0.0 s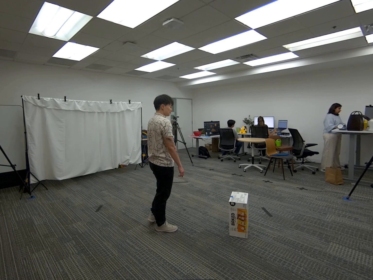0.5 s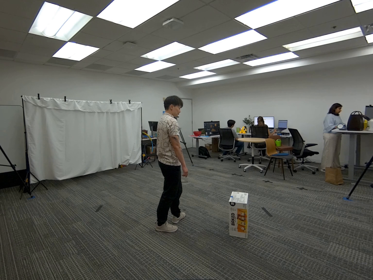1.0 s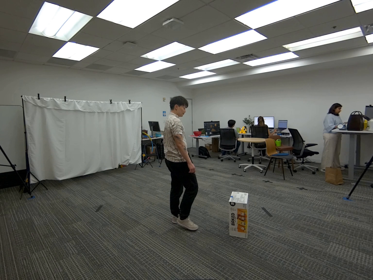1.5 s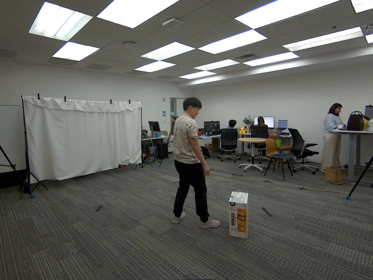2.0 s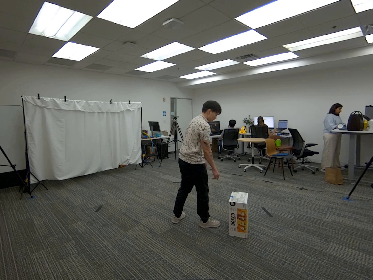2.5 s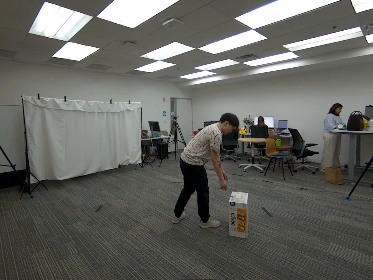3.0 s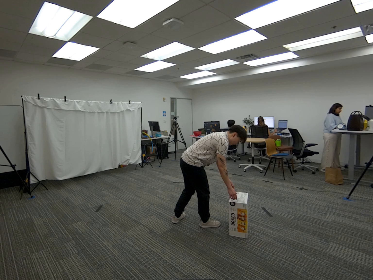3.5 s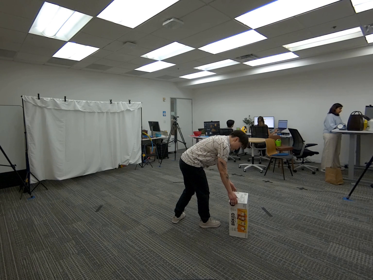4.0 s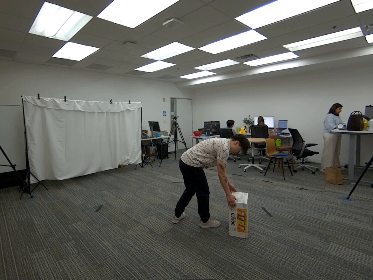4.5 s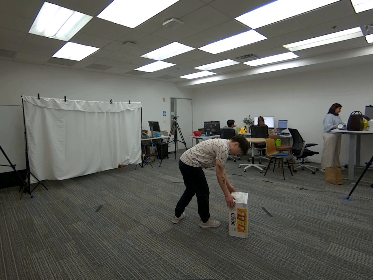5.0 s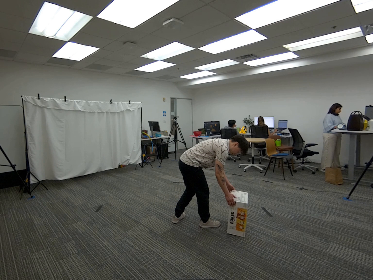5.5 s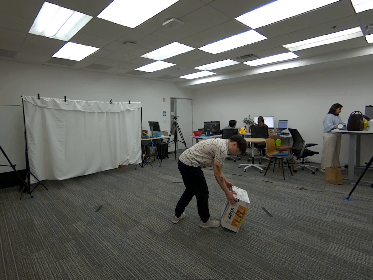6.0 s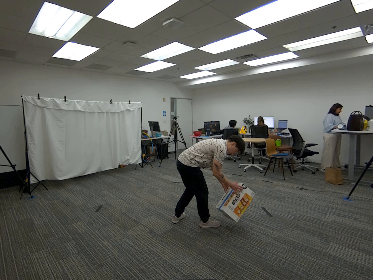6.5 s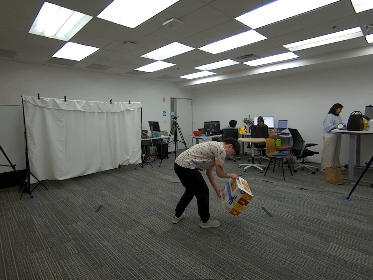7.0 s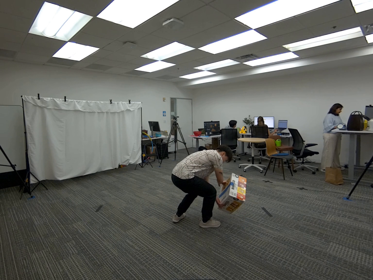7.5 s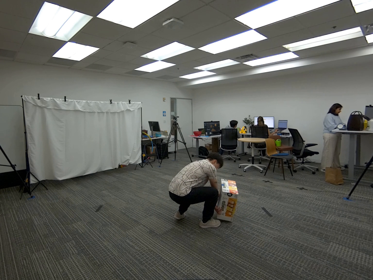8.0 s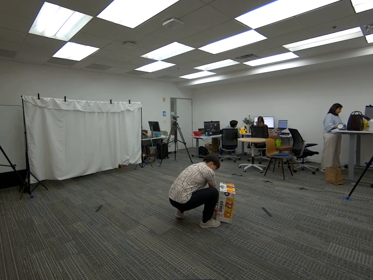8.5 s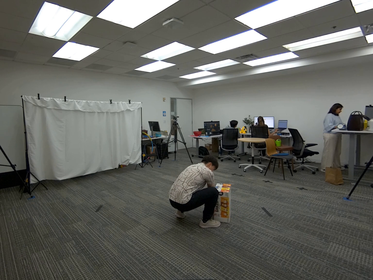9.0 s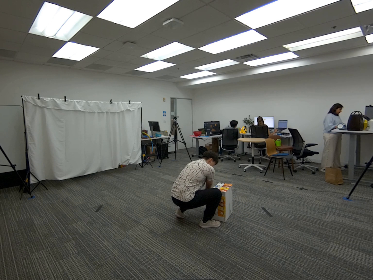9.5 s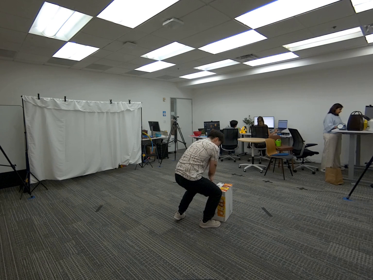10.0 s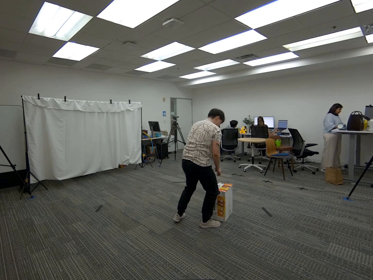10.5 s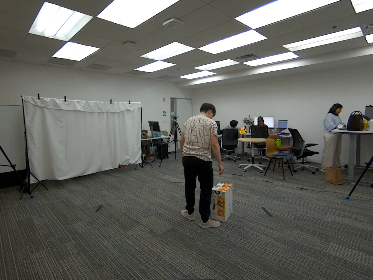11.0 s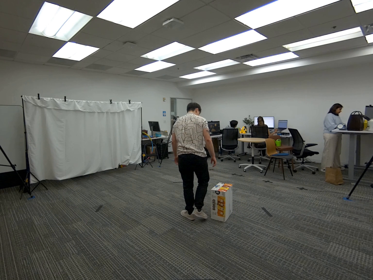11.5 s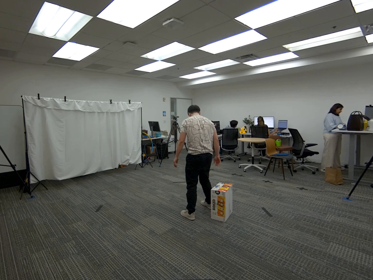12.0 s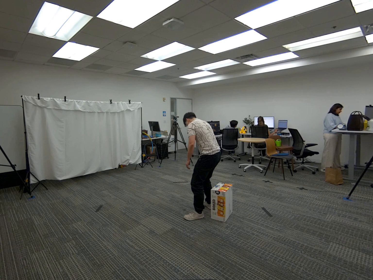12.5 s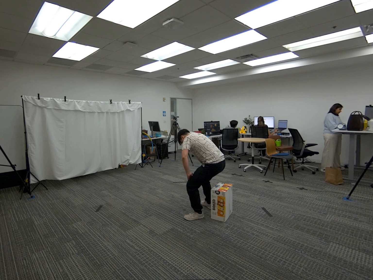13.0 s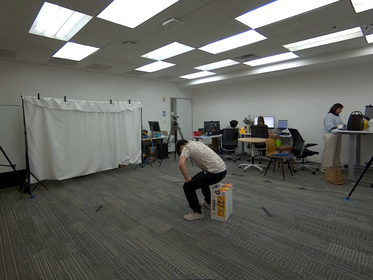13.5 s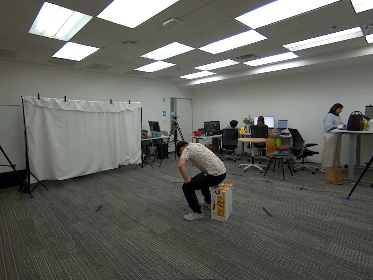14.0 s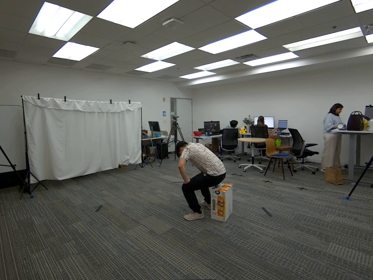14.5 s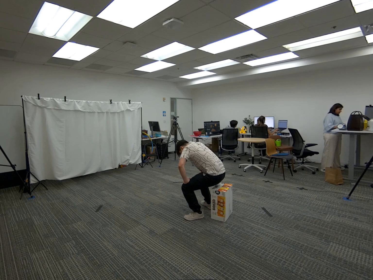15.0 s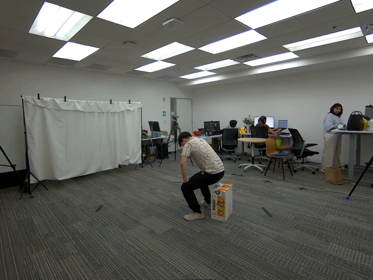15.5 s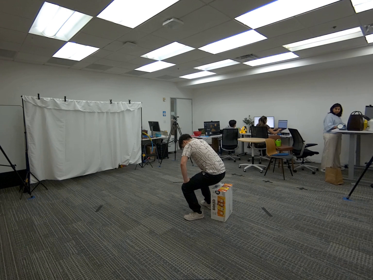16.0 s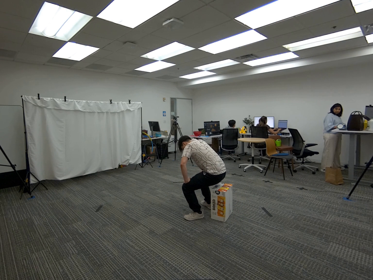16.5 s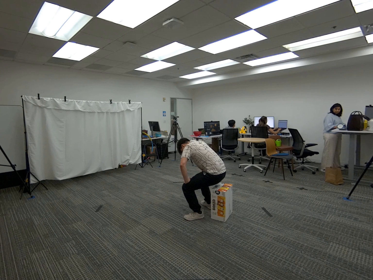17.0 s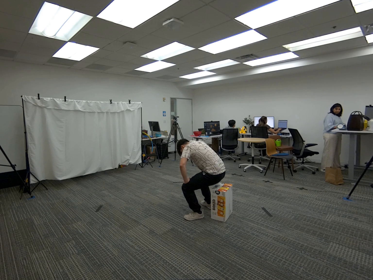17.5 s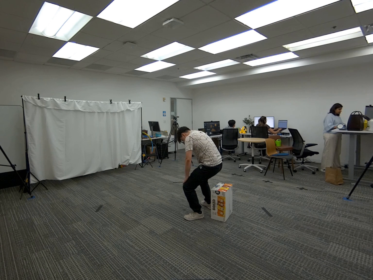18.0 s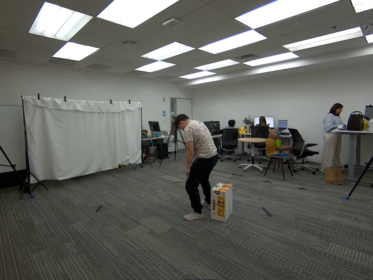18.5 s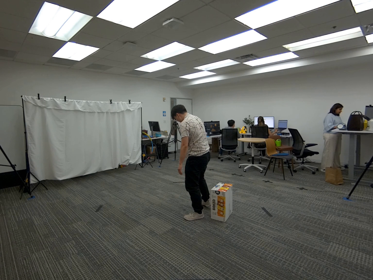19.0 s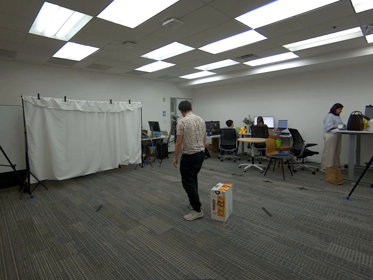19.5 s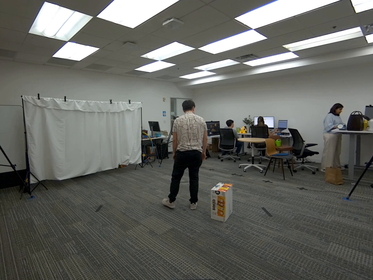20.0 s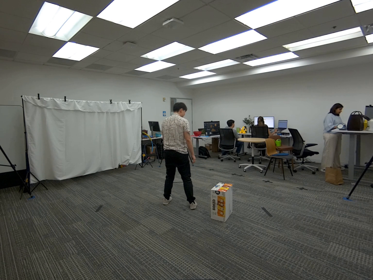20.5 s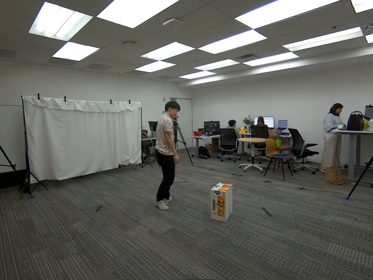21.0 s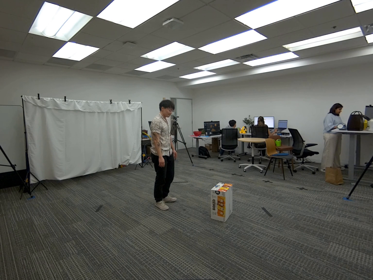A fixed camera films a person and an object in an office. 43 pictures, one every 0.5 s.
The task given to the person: Walk over to the snack box. Place it on its side and lightly sit down on the box until the end of sequence. Stand up when finished.
